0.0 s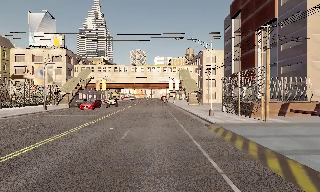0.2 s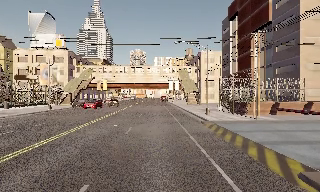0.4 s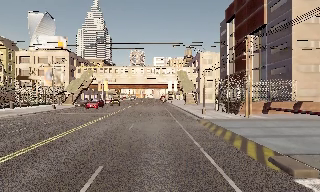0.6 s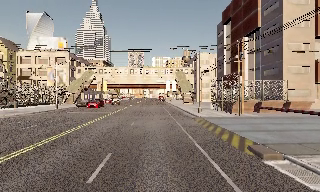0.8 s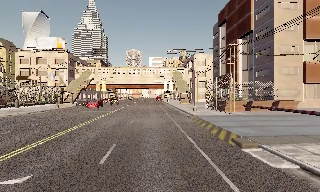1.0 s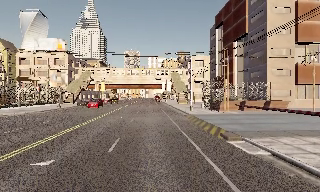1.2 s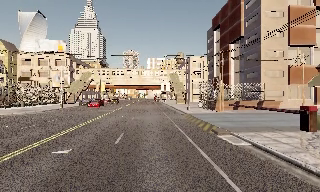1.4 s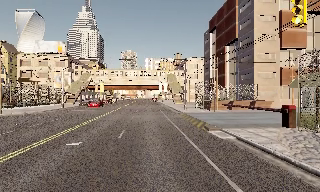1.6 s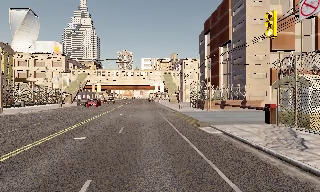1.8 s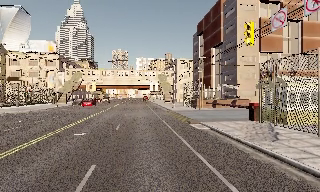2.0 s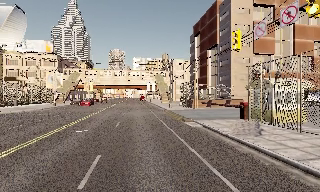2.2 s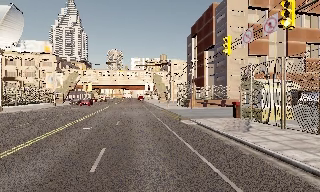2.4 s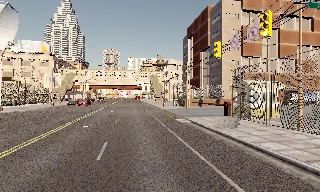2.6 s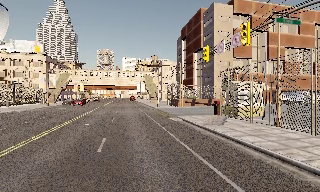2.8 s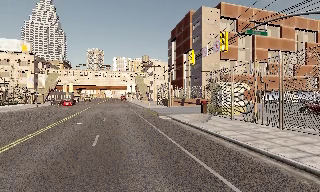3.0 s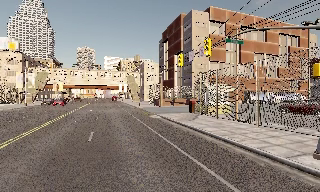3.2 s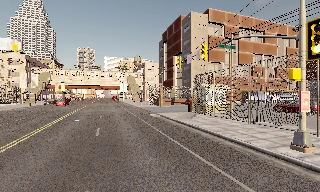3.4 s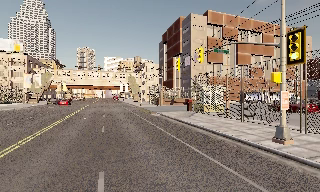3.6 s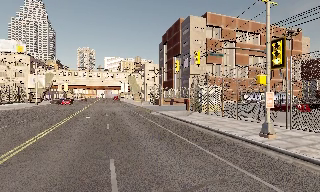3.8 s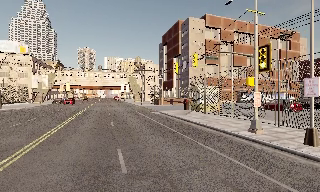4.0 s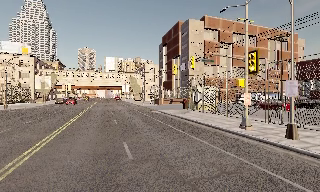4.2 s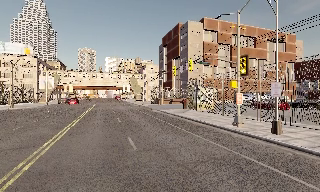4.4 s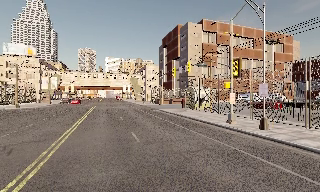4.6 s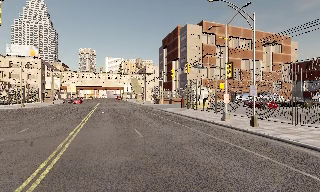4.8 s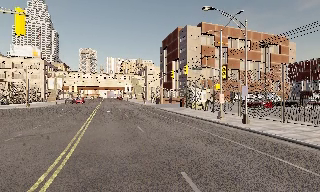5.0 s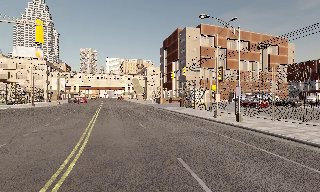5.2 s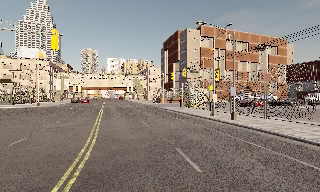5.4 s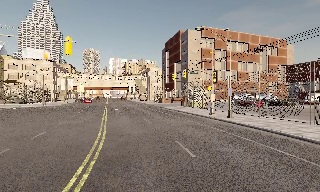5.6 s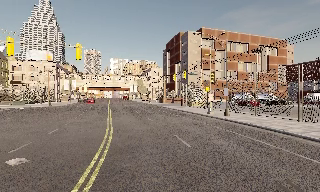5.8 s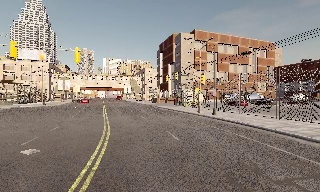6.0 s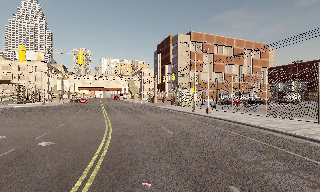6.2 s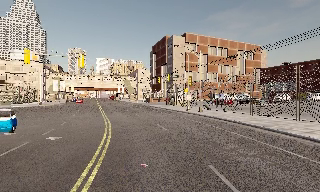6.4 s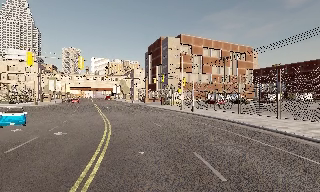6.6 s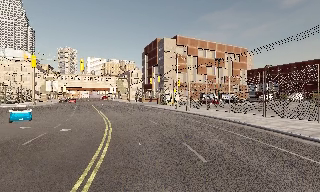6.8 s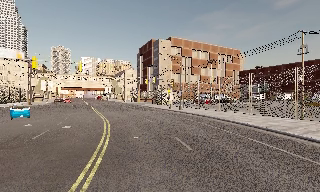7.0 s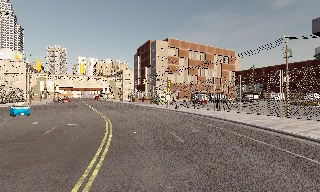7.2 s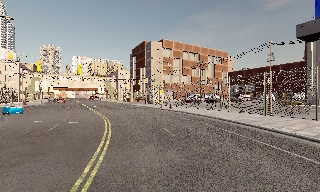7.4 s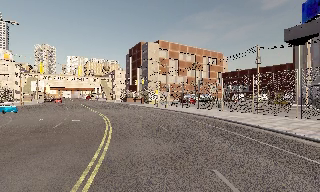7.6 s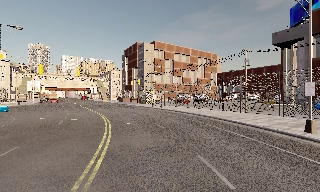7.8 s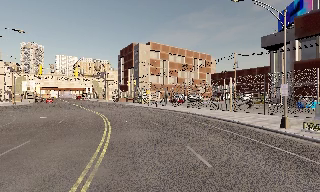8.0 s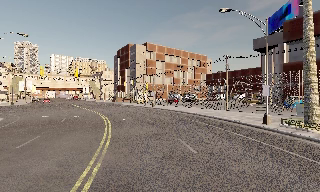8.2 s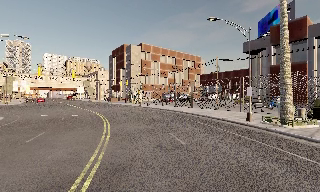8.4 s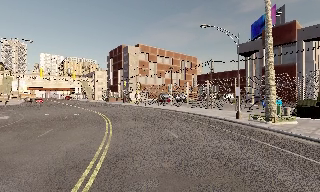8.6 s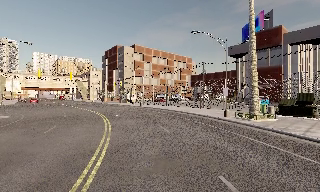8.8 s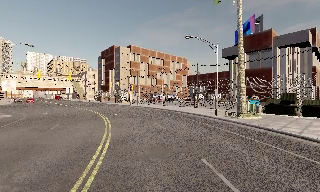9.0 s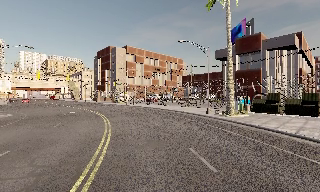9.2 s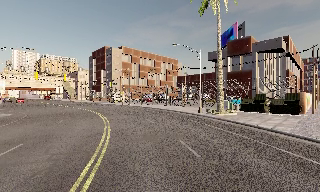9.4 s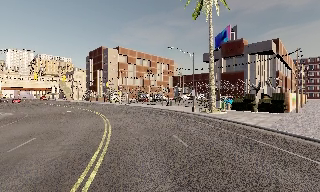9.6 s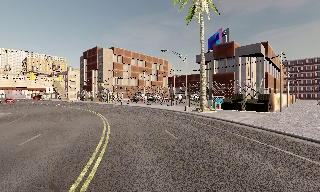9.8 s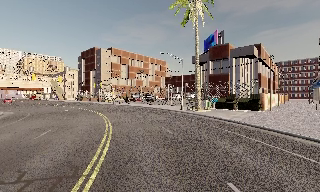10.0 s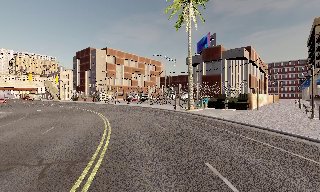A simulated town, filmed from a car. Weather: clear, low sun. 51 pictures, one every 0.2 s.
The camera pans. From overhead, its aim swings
clockwise.
The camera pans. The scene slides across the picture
to the left.
0.0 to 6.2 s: The scene slides to the left, as the camera pans about 20 degrees to its right. It travels backward, about 30 m, so what stands in front gets smaller.
6.2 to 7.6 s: The camera pans to its right, which is clockwise from overhead, by about 10 degrees. It travels backward, about 8 m, so what stands in front gets smaller.
7.6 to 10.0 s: The scene slides to the left, as the camera pans about 20 degrees to its right. It travels backward, about 13 m, so what stands in front gets smaller.
The film runs backward here.
